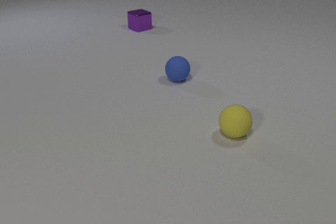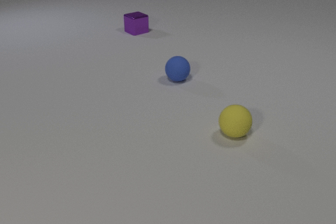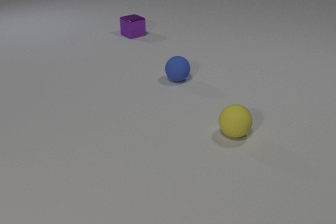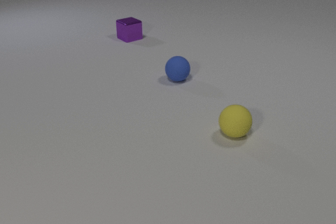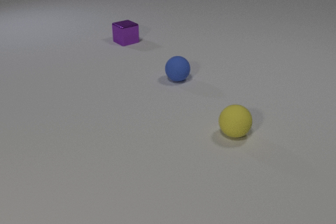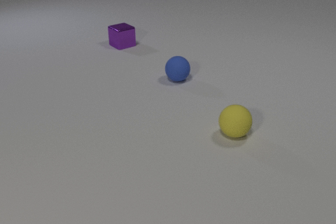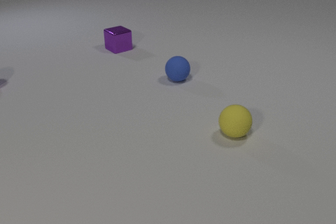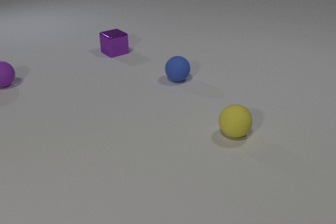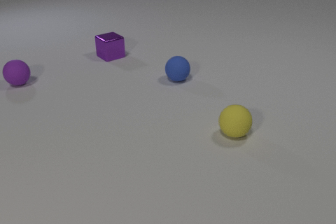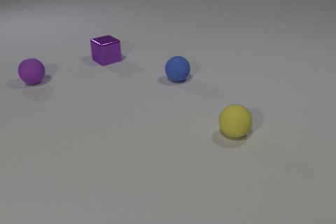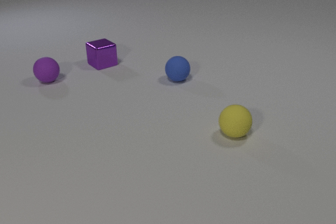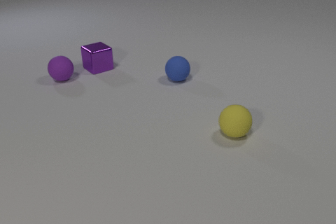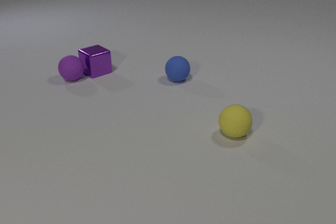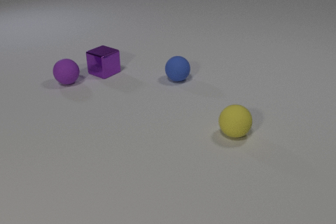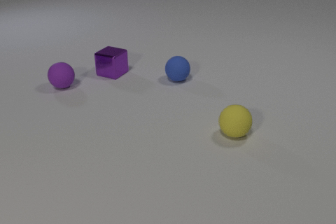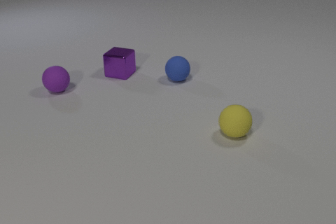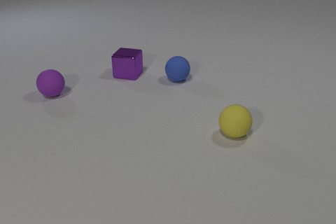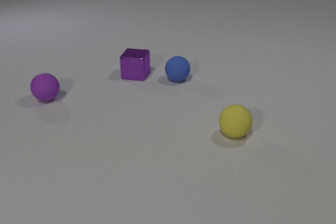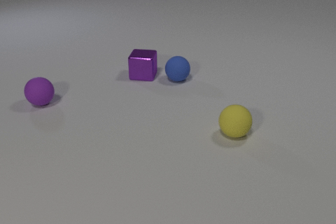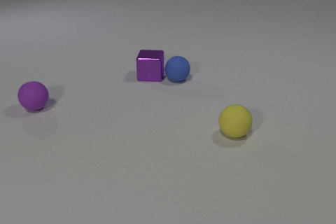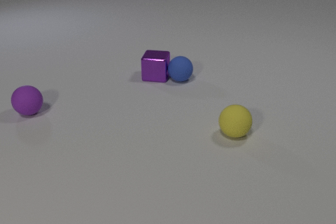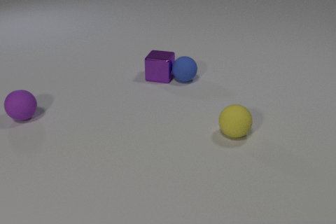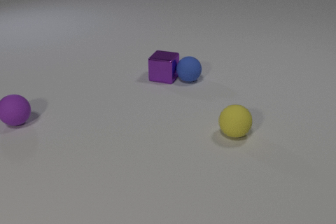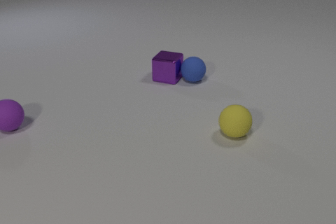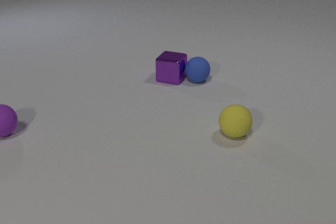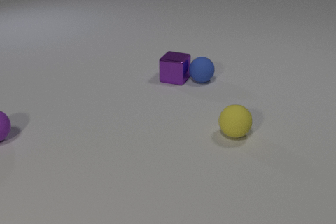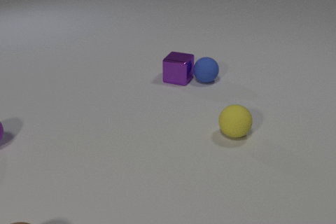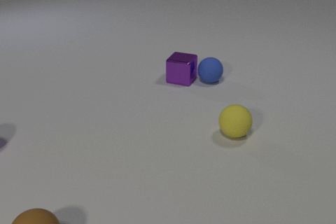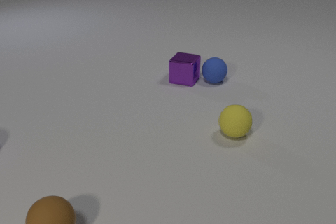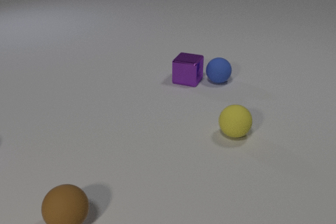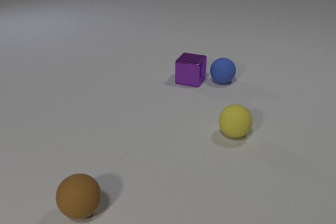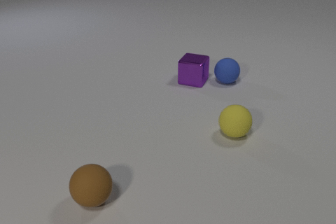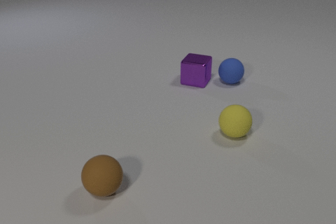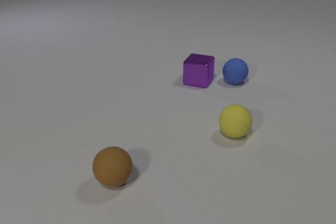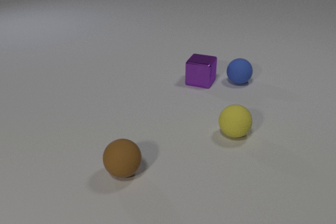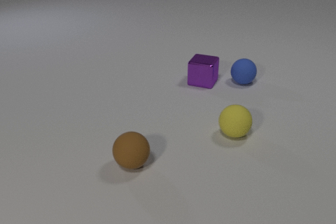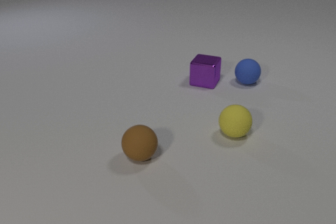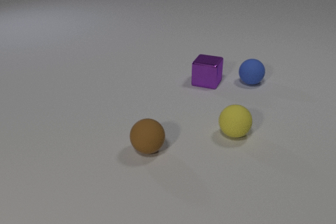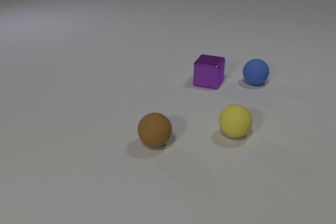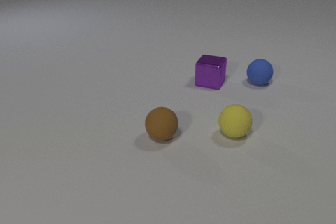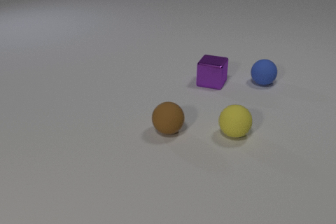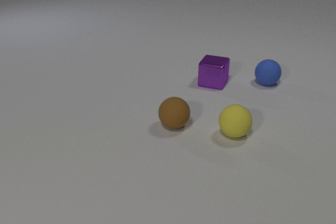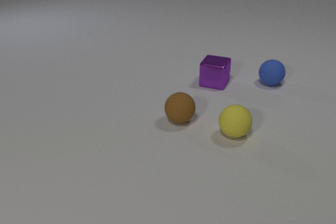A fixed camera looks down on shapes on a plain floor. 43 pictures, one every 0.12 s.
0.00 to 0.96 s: The purple metal cube slides toward the camera. The purple rubber sphere comes in at the left edge, rolls to the right.
0.96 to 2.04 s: The purple metal cube slides toward the camera and to the right, spins so that its near face slides to the right, counterclockwise seen from above. The purple rubber sphere rolls toward the camera and to the right. The purple metal cube and the purple rubber sphere collide.
2.04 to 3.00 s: The purple metal cube slides to the right. The purple rubber sphere rolls toward the camera and to the left. The blue rubber sphere rolls to the right. The purple metal cube and the blue rubber sphere collide.
3.00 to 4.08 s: The purple metal cube slides to the right. The purple rubber sphere rolls toward the camera and to the left, leaves at the left edge. The blue rubber sphere rolls to the right. The brown rubber sphere comes in at the bottom edge, rolls away from the camera and to the right.
4.08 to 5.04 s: The purple metal cube slides to the right. The blue rubber sphere rolls to the right. The brown rubber sphere rolls away from the camera and to the right.
How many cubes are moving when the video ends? 1.
What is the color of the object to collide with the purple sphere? purple.
Are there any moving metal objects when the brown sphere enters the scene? yes.
